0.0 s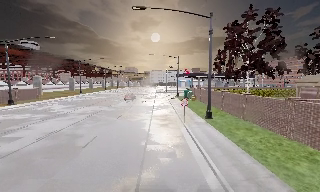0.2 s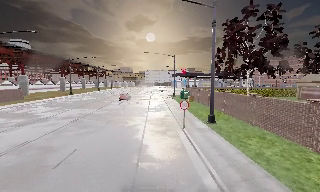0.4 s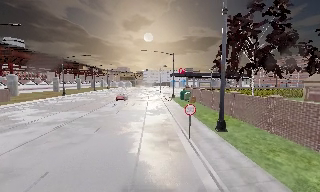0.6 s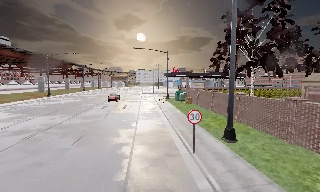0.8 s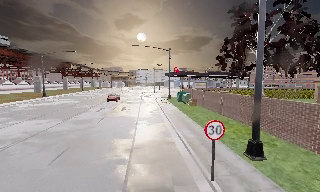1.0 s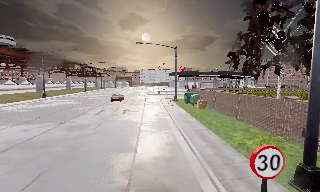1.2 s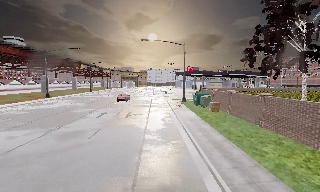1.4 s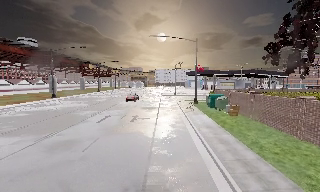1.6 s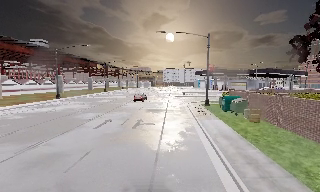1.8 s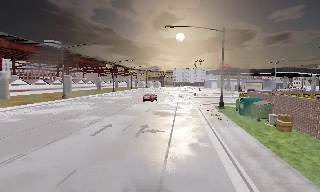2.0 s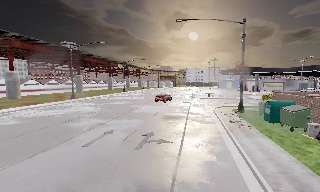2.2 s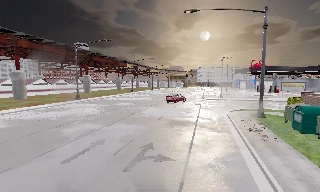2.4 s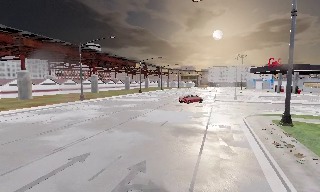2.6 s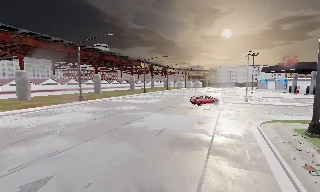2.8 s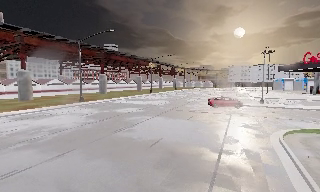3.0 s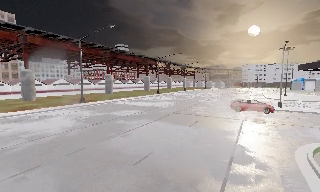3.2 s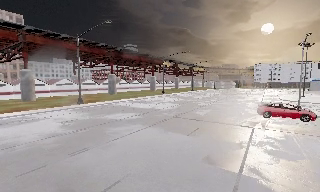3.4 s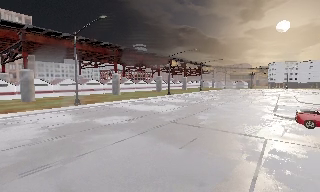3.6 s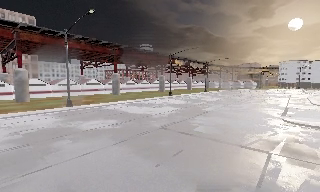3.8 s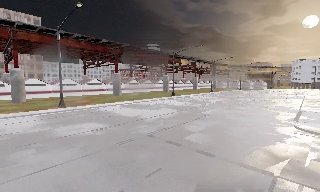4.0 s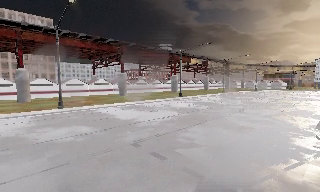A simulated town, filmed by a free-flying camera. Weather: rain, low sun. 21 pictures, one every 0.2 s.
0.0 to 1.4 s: The camera travels forward, about 16 m, so what stands in front looms larger.
1.4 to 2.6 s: The camera pans to its left, which is counterclockwise from overhead, by about 20 degrees. It travels forward, about 13 m, so what stands in front looms larger.
2.6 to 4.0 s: The camera pans to its left, which is counterclockwise from overhead, by about 25 degrees. It travels forward and to its right, about 16 m, so what stands in front looms larger.
The film runs forward here.
